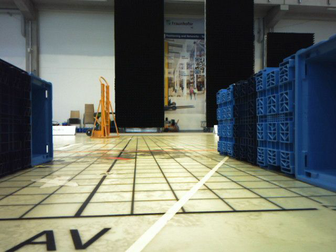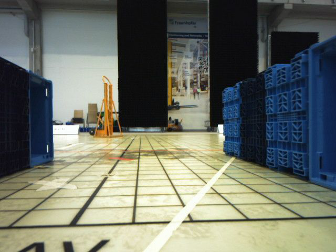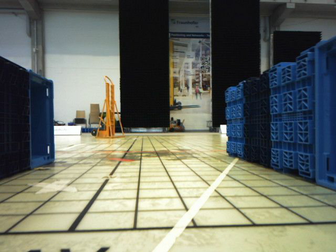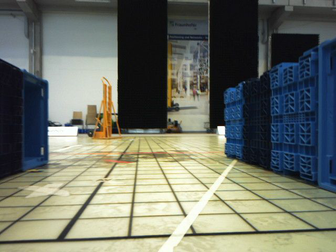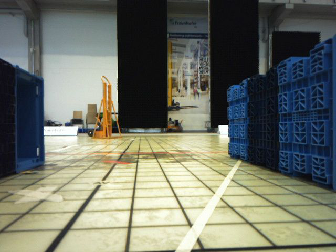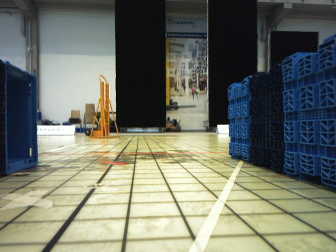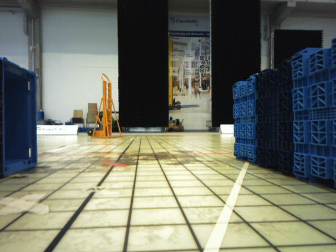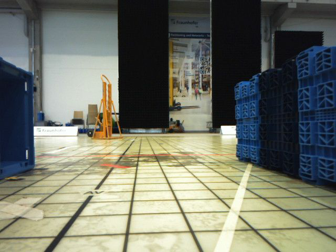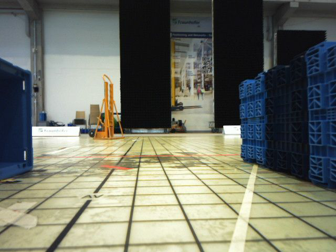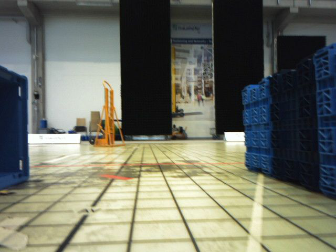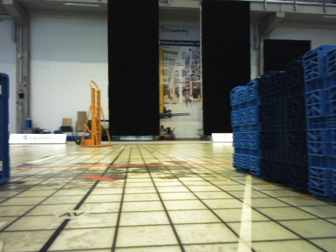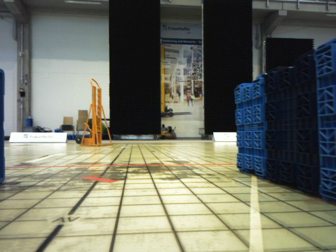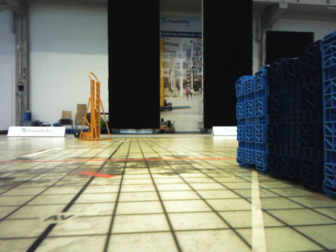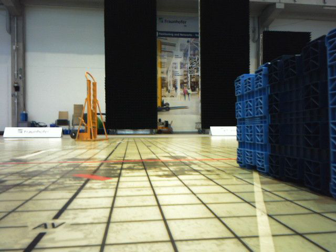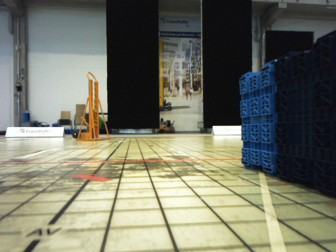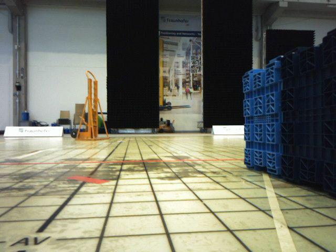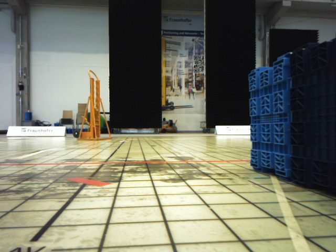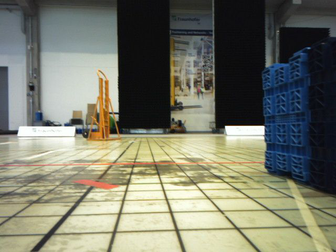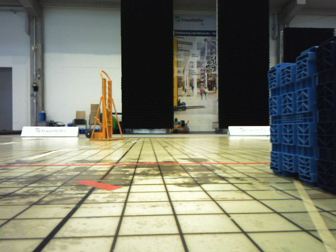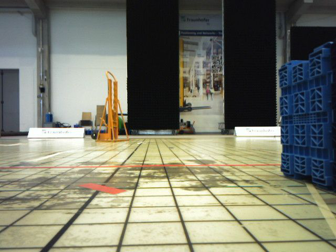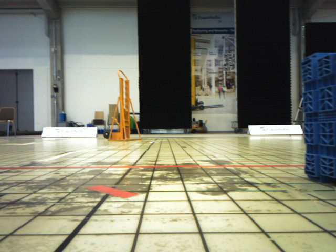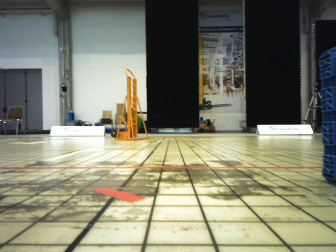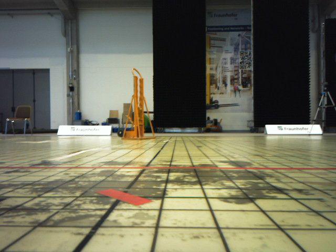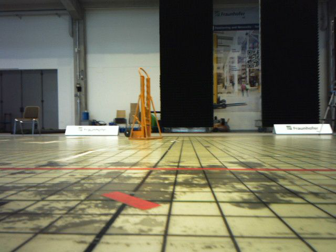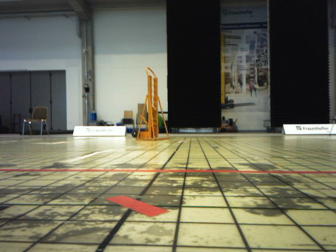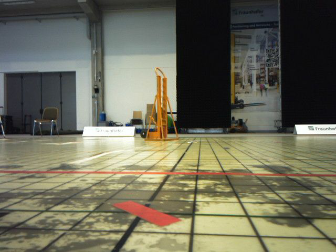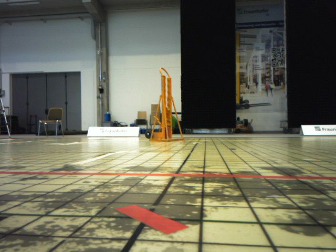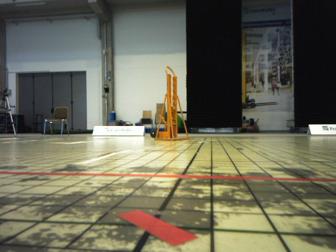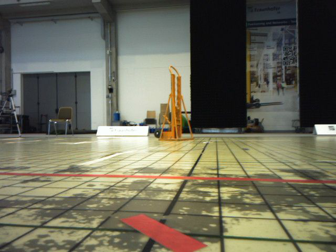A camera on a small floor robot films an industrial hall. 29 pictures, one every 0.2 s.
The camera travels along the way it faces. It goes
forward.
0.0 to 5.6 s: The scene slides to the right, as the camera pans about 15 degrees to its left. It travels forward, about 1 m, so what stands in front looms larger.
The film runs forward here.
